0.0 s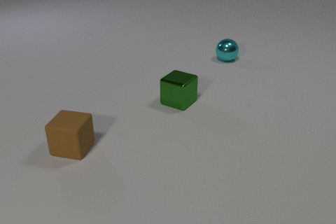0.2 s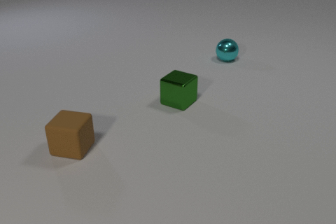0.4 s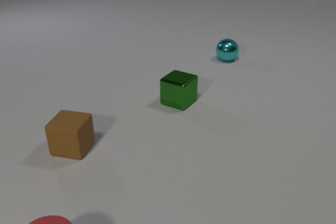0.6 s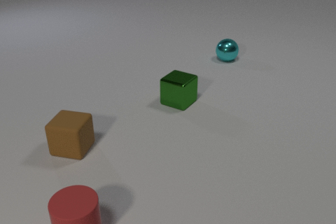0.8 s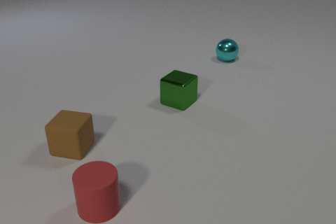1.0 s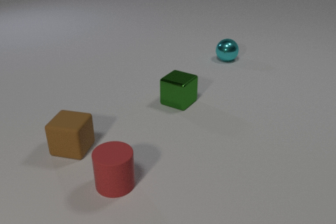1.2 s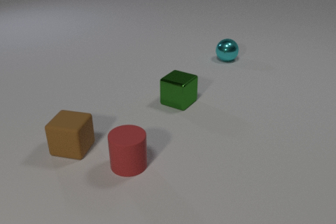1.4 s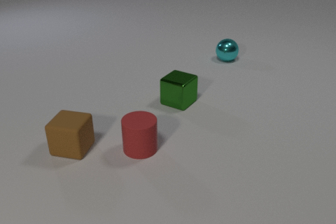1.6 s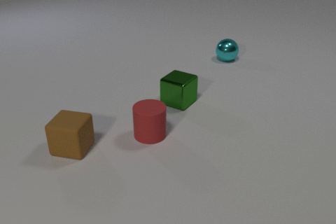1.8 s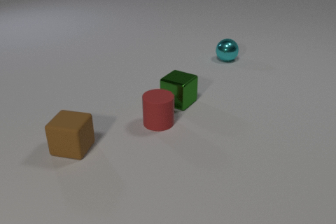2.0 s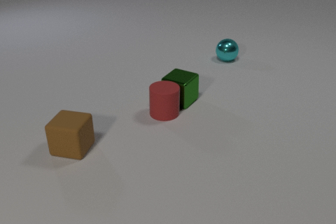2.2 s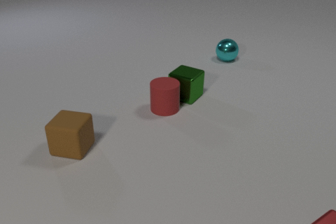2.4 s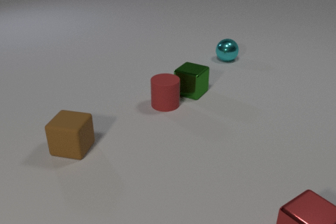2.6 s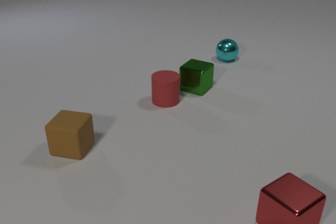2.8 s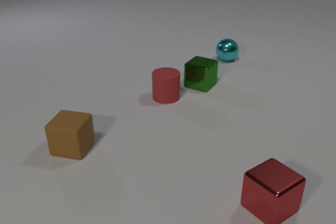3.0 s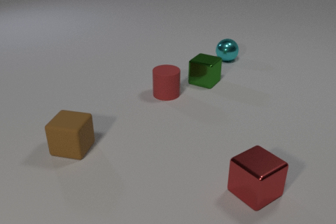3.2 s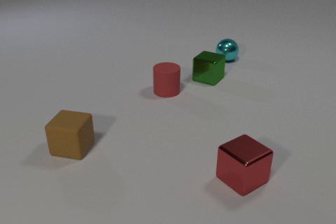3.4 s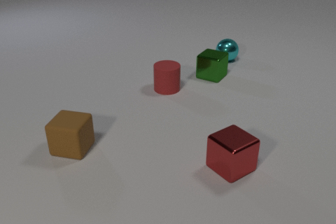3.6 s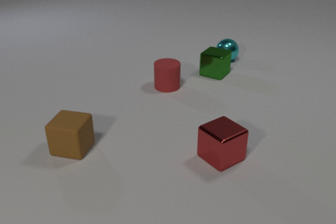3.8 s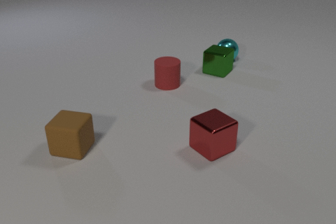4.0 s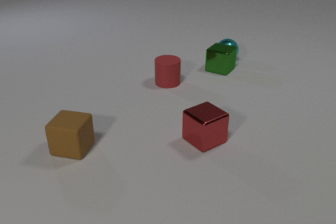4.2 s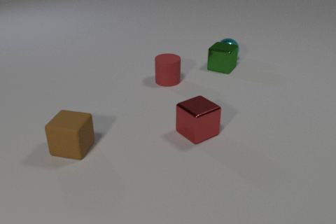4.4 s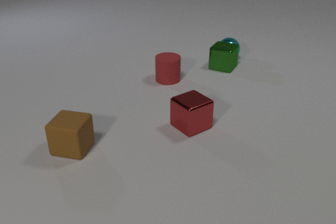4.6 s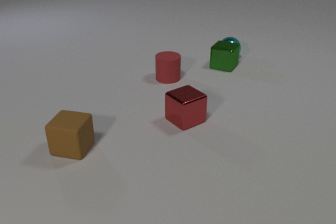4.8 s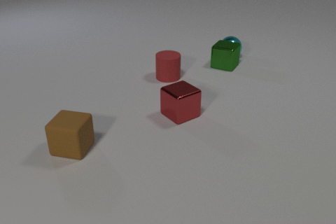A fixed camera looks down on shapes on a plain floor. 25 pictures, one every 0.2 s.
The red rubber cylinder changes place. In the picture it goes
away from the camera.
The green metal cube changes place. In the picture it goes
away from the camera.
0.0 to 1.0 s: The red rubber cylinder comes in at the bottom edge, slides away from the camera and to the right.
1.0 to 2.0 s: The red rubber cylinder slides away from the camera and to the right. The red rubber cylinder and the green metal cube collide.
2.0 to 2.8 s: The red rubber cylinder slides away from the camera. The green metal cube slides away from the camera and to the right. The red metal cube comes in at the bottom edge, slides to the left and away from the camera.
2.8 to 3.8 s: The red rubber cylinder slides away from the camera. The green metal cube slides away from the camera and to the right. The red metal cube slides away from the camera and to the left.
3.8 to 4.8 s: The red rubber cylinder slides away from the camera. The green metal cube slides away from the camera and to the right. The red metal cube slides away from the camera and to the left. The cyan metal sphere rolls away from the camera. The green metal cube and the cyan metal sphere collide.
What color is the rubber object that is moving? red.
How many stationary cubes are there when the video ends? 1.
What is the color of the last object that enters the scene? red.
